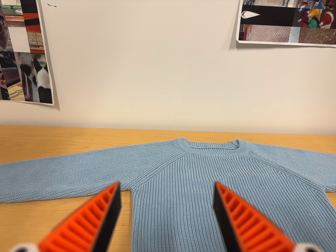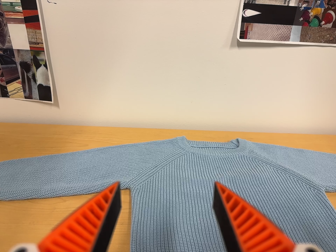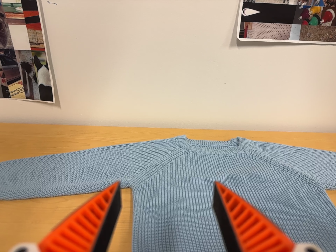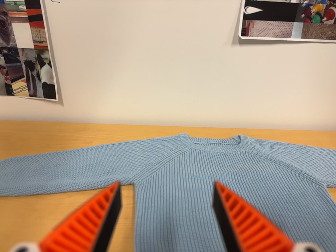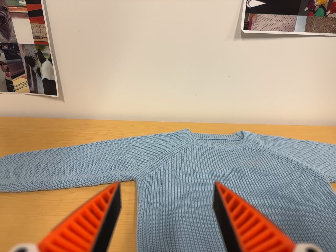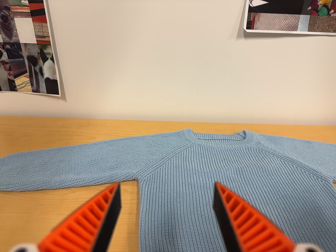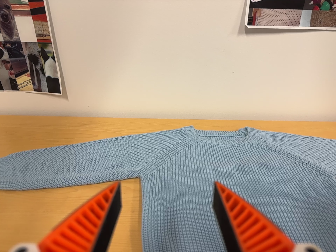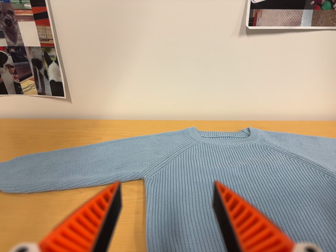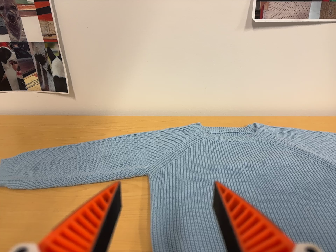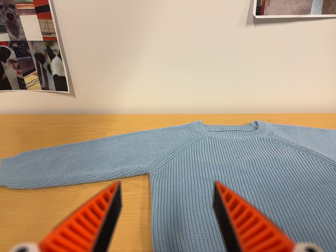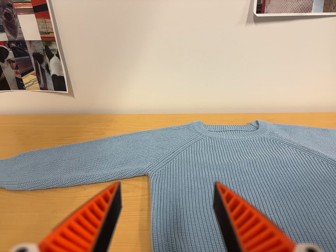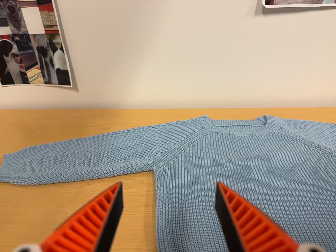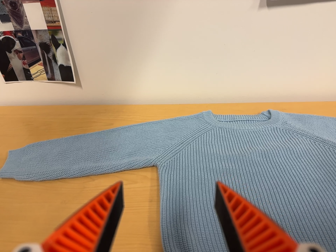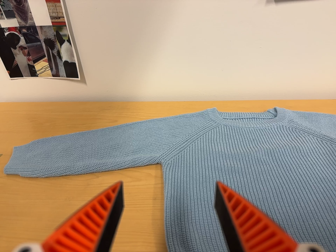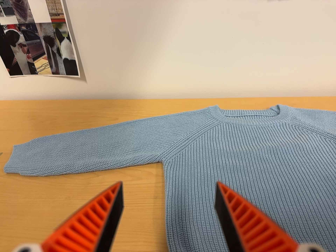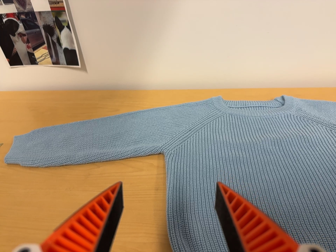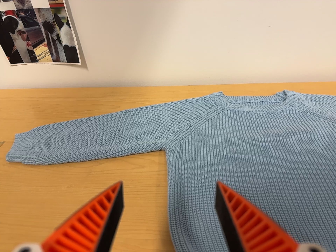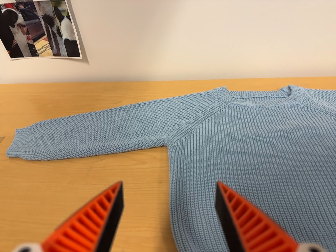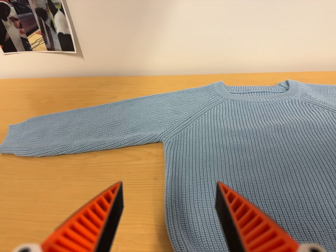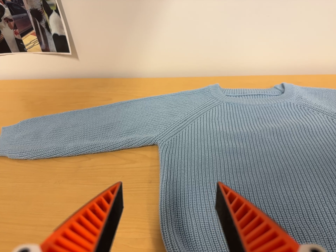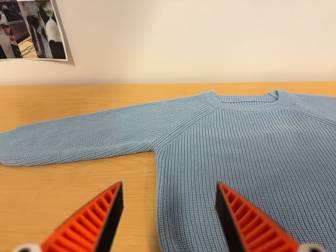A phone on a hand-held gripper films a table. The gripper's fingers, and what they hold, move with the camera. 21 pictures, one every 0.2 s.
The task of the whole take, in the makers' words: right arm across.
0.0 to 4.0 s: The camera travels forward, about 6 cm, so what stands in front looms larger. Its aim tips toward the bottom of its view by about 10 degrees, and the scene shifts upward.
The film runs forward here.
